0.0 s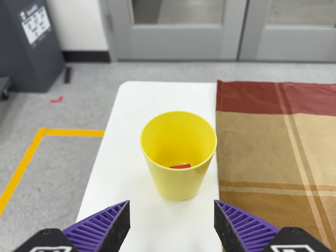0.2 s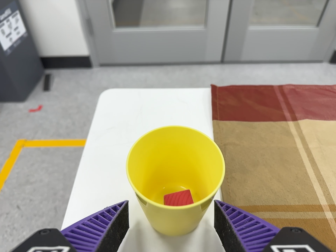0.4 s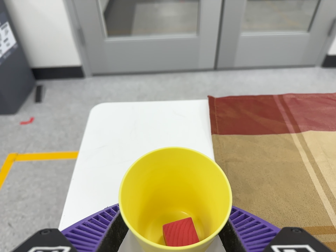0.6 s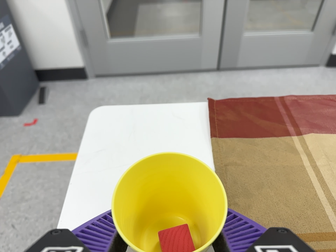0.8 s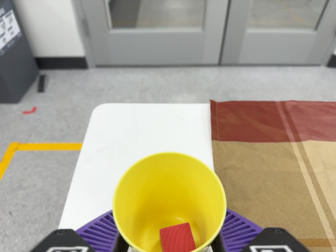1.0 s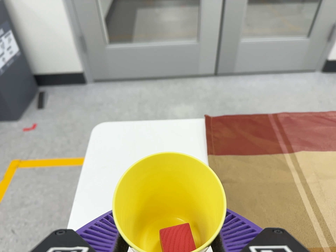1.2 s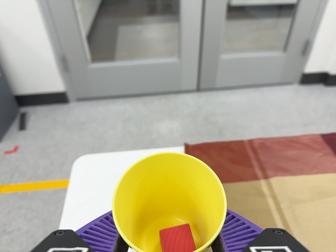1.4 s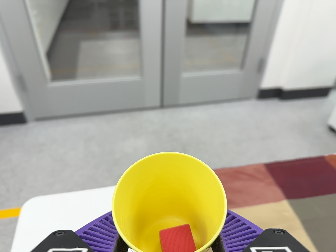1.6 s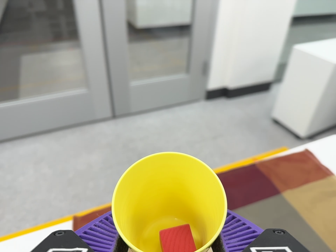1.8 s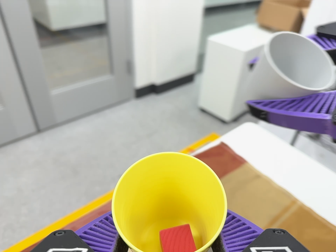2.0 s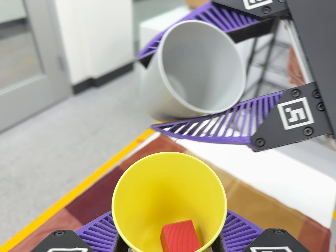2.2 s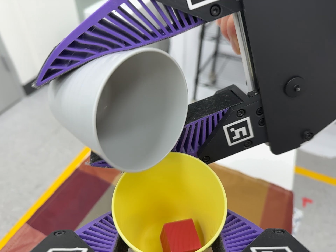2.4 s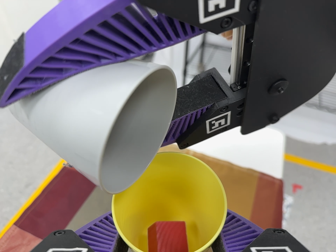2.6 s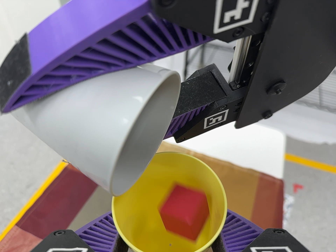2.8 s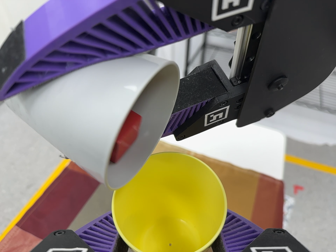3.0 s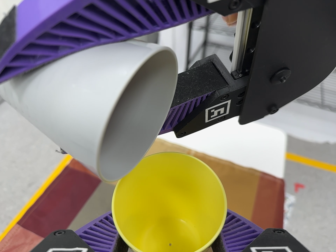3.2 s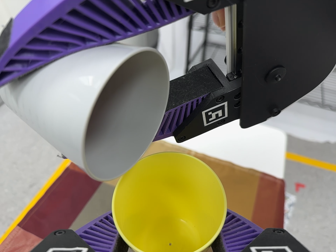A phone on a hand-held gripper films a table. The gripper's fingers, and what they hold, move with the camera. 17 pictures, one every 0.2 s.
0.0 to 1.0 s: The camera travels forward and toward the top of its view, about 8 cm, so what stands in front looms larger.
1.0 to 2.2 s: The scene slides to the left, as the camera pans about 50 degrees to its right. It travels to its right and toward the top of its view, about 24 cm, so close, fixed things drift to the left. It rolls about its line of sight by about 40 degrees, and the scene rotates counterclockwise.
2.2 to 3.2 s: The camera shifts only a little, or ends up much as it began.
The film runs backward here.
